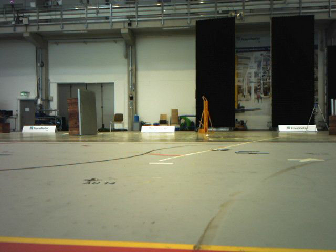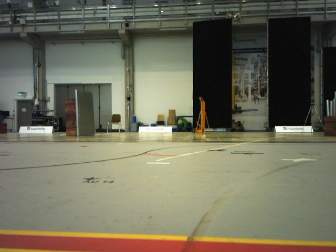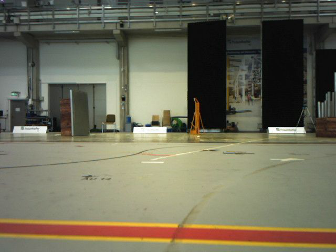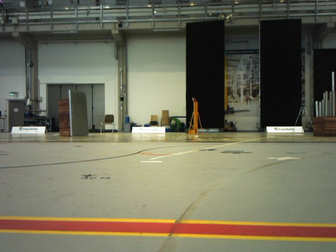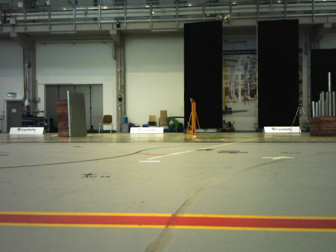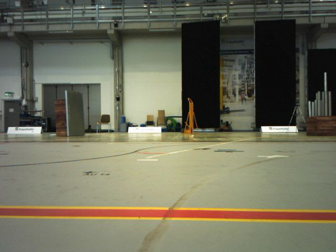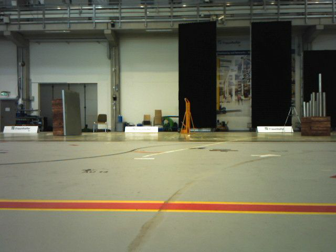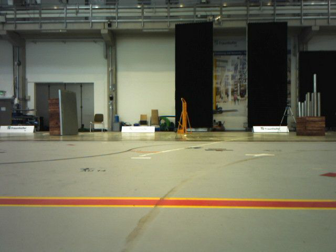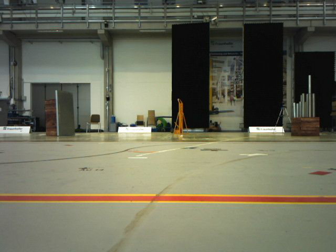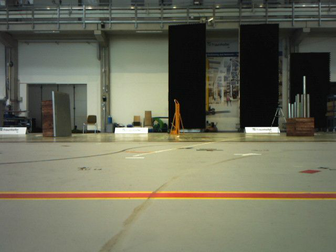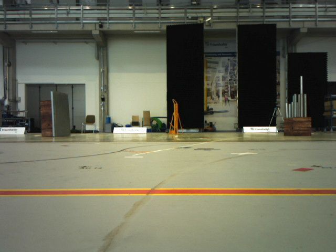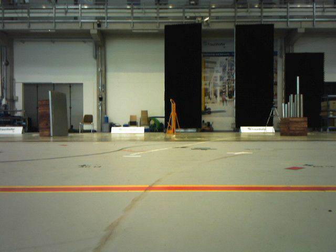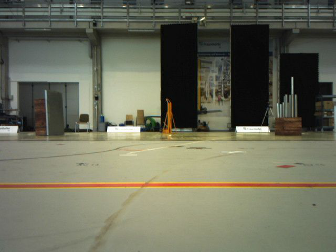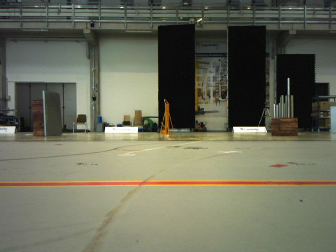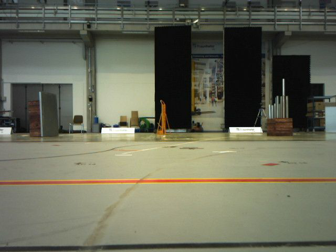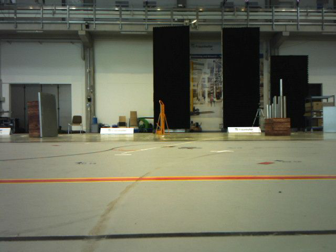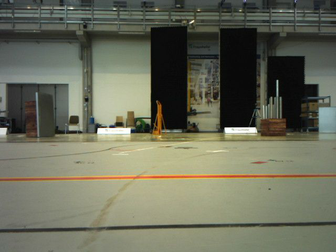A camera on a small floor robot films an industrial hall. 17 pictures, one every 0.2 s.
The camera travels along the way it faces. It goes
backward.
0.0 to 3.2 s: The scene slides to the left, as the camera pans about 10 degrees to its right. It travels backward, about 0.6 m, so what stands in front gets smaller.
The film runs backward here.
